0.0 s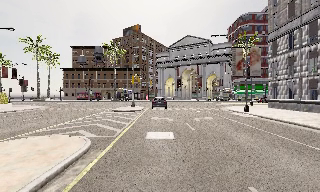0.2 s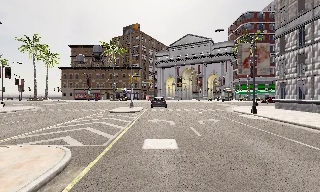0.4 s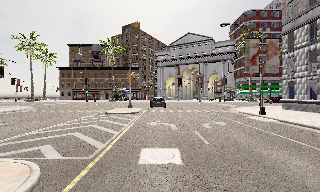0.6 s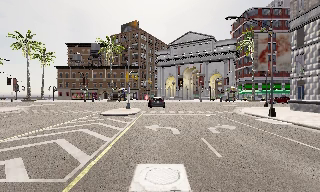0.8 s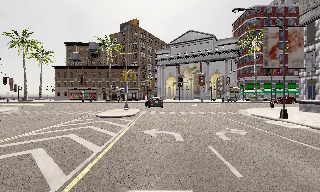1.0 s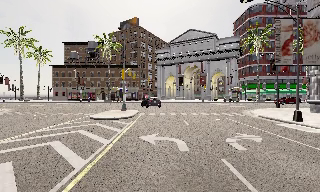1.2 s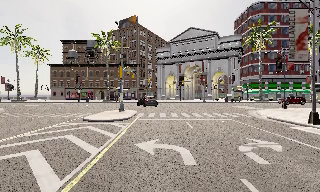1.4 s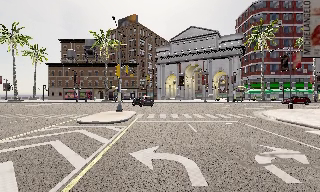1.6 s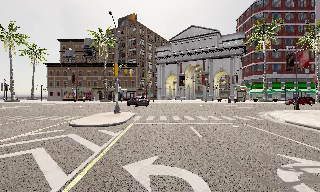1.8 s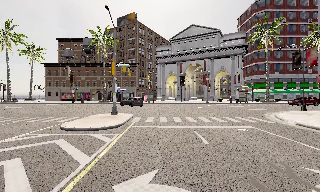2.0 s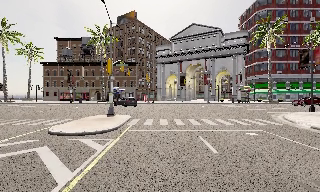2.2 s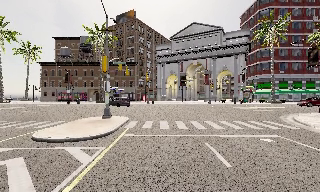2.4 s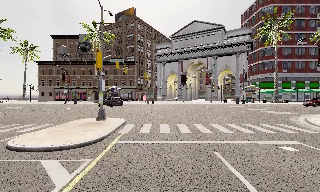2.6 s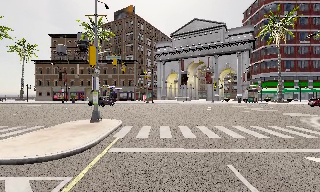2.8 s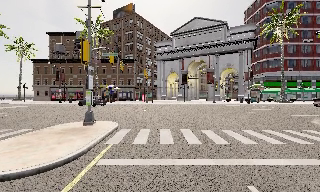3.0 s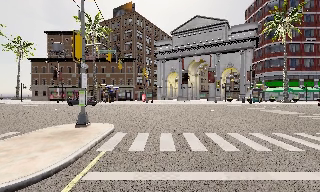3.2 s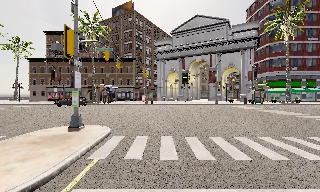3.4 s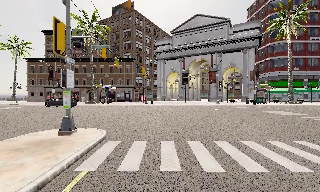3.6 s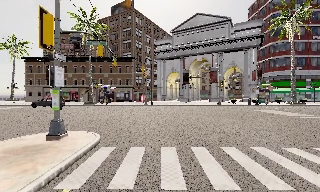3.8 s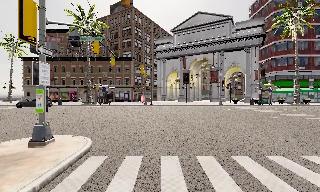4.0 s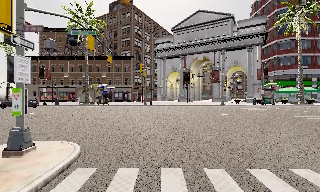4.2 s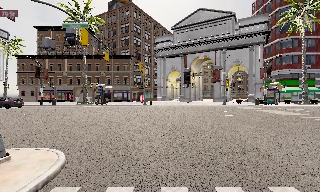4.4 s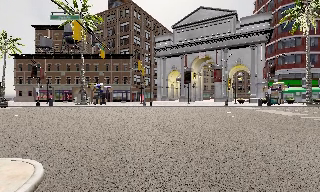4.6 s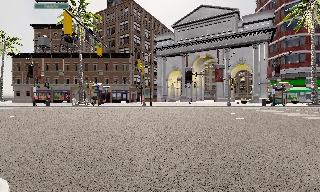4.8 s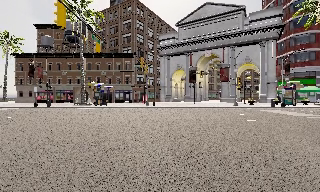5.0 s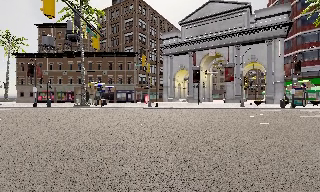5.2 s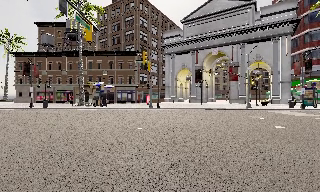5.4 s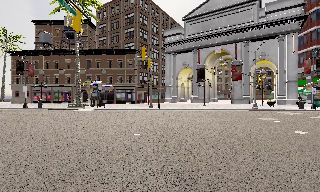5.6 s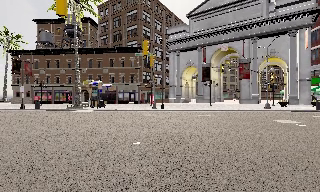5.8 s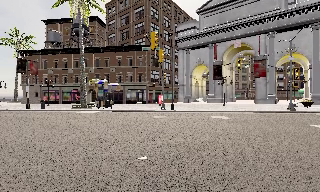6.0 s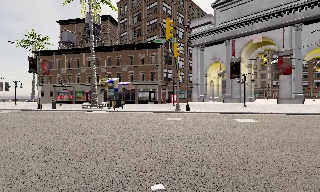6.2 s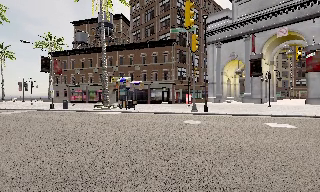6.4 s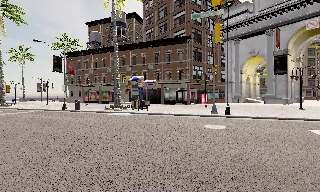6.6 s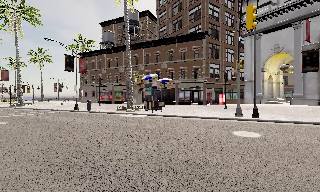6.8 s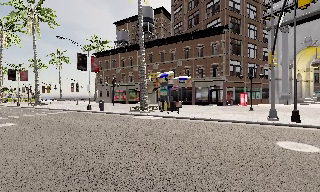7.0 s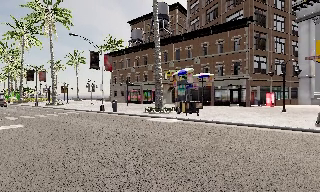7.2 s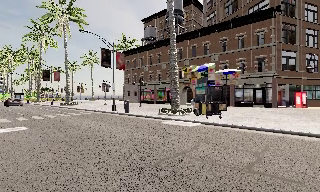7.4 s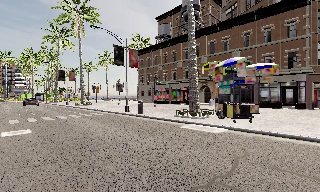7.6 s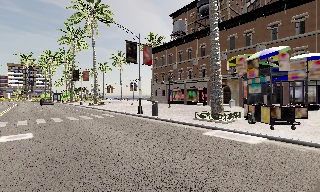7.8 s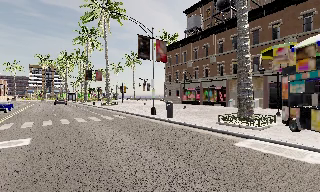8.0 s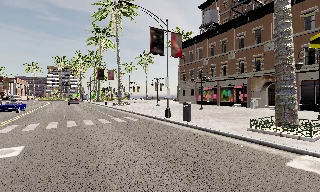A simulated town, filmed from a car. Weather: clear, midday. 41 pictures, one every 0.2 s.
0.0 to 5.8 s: The camera travels forward, about 30 m, so what stands in front looms larger.
5.8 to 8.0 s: The scene slides to the right, as the camera pans about 50 degrees to its left. It travels forward, about 16 m.
The film runs forward here.
